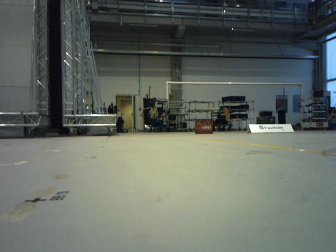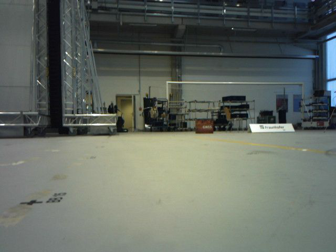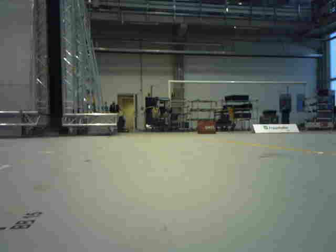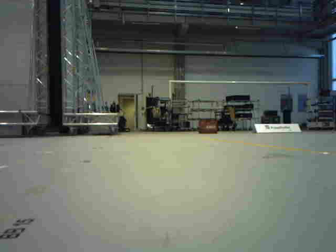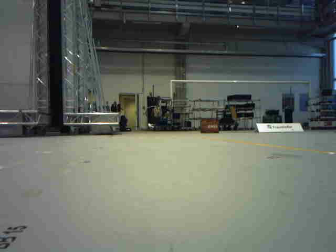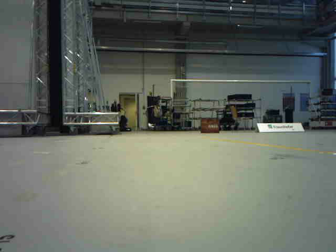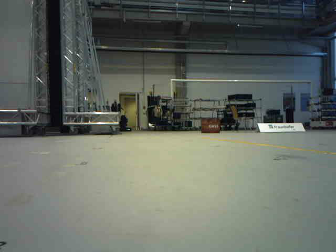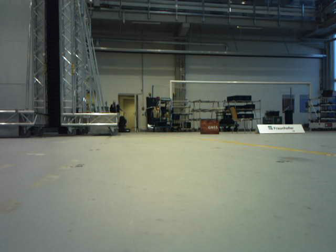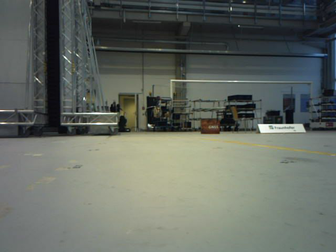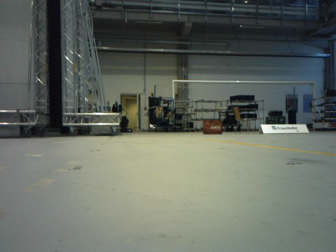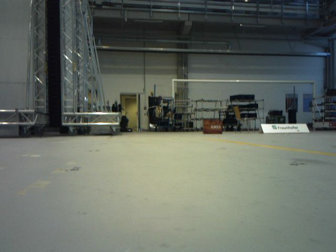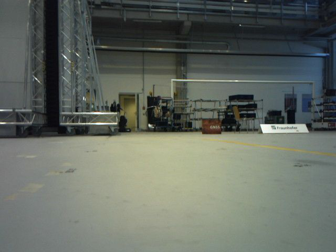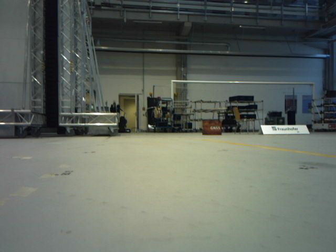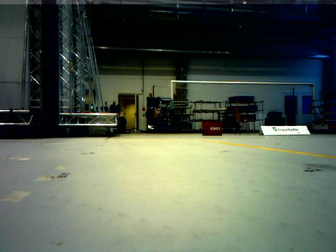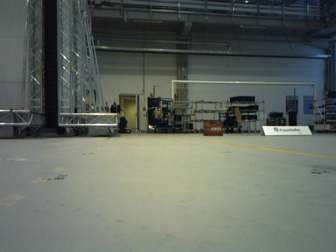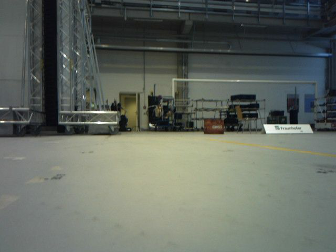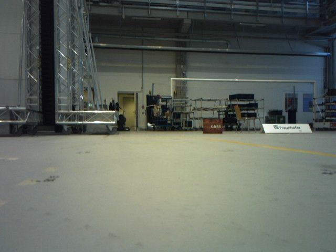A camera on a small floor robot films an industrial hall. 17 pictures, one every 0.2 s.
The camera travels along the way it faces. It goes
forward.
0.0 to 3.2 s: The camera travels forward, about 0.8 m, so what stands in front looms larger.
The film runs forward here.
